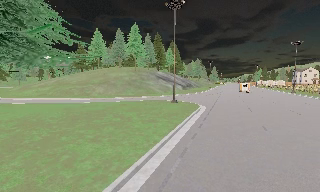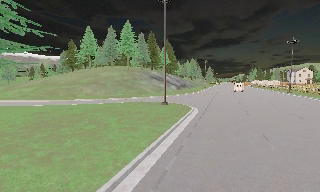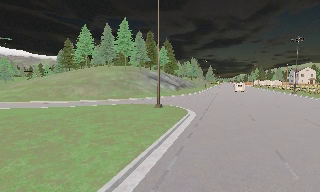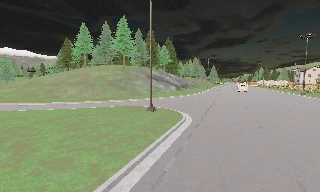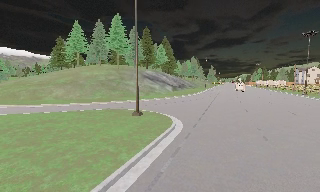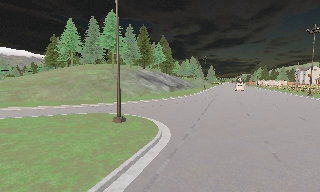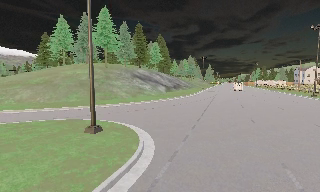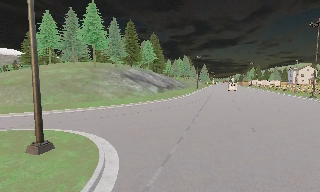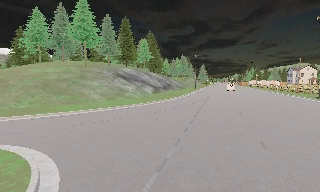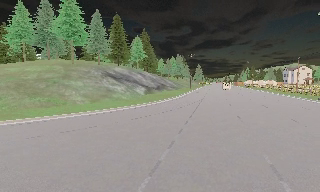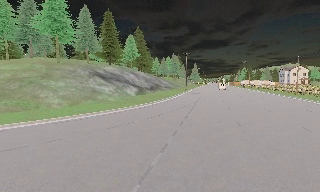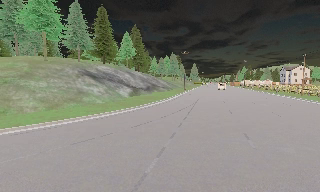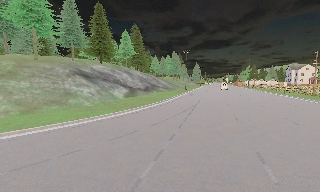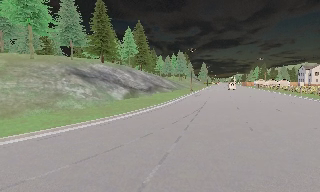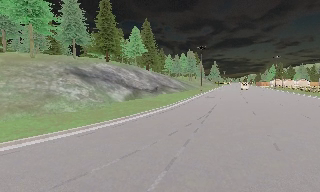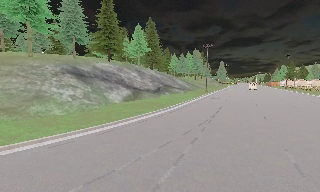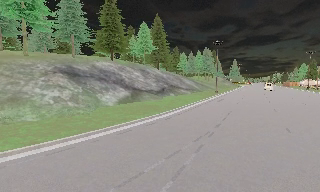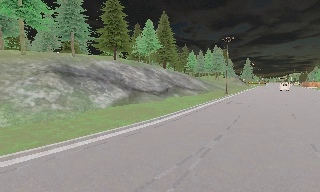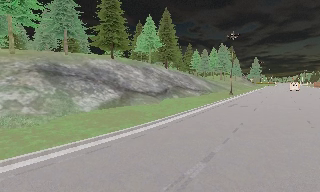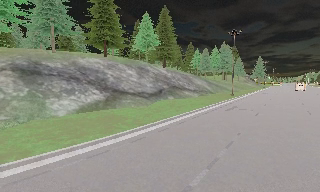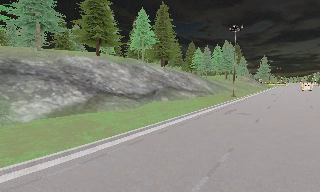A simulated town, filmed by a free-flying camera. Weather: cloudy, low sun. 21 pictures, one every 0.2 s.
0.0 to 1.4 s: The camera travels forward and to its right, about 15 m, so what stands in front looms larger.
1.4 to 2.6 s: The camera travels forward, about 14 m, so what stands in front looms larger.
2.6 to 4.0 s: The camera pans to its left, which is counterclockwise from overhead, by about 20 degrees. It travels forward and to its right, about 16 m, so what stands in front looms larger.
The film runs forward here.
